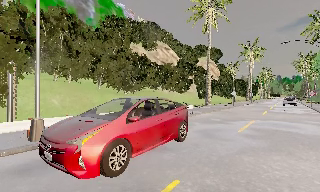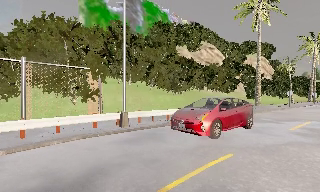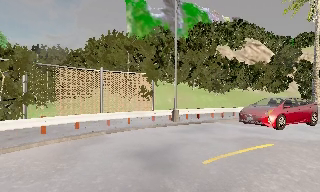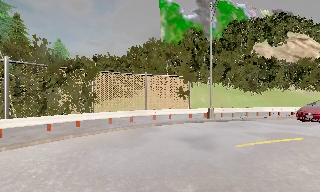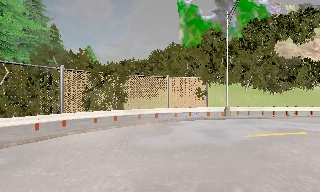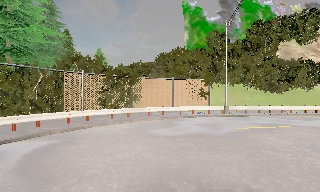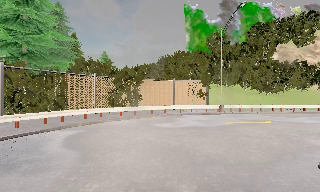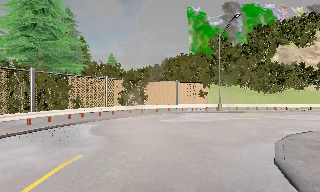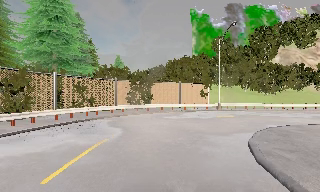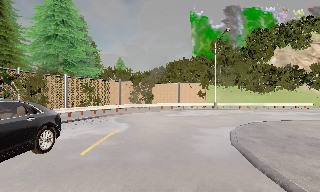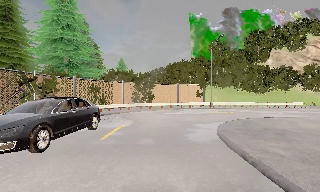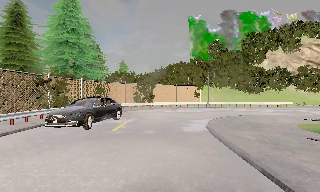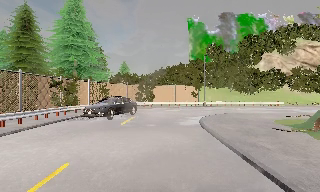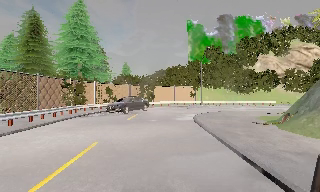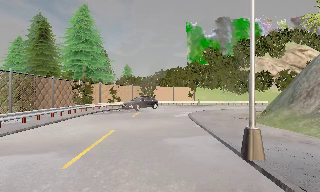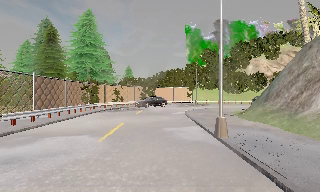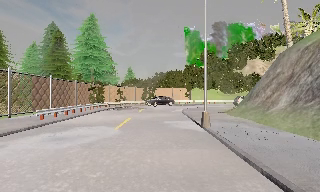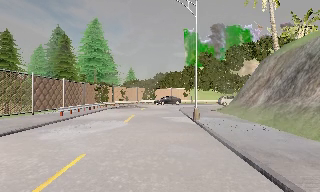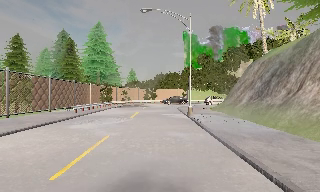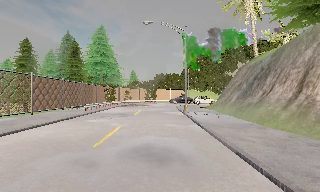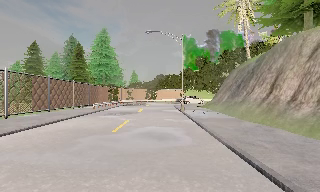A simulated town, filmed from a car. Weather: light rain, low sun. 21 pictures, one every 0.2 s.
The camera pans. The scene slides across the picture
to the right.
The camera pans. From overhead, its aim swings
counterclockwise.
0.0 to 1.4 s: The scene slides to the right, as the camera pans about 50 degrees to its left. It travels backward, about 11 m.
1.4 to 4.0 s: The camera travels backward, about 20 m, so what stands in front gets smaller.
The film runs backward here.
